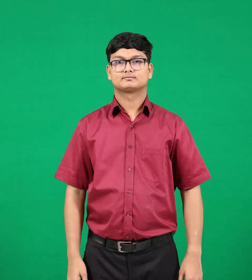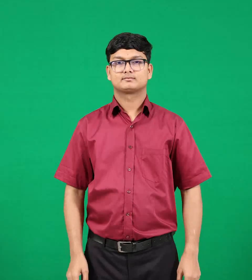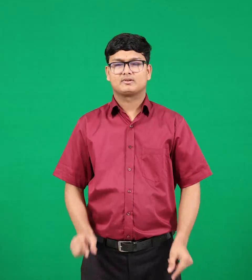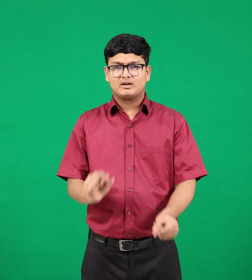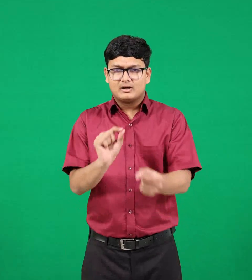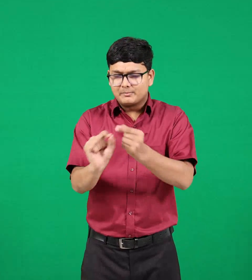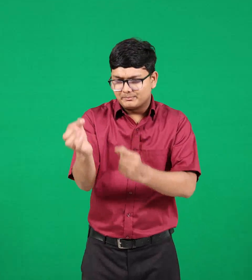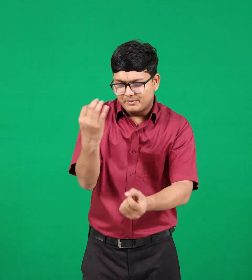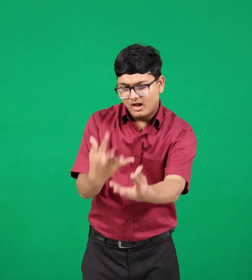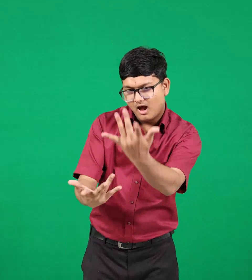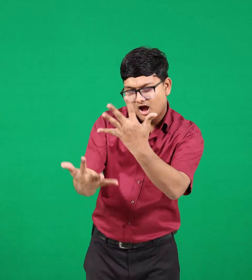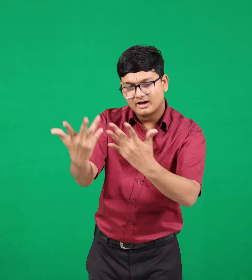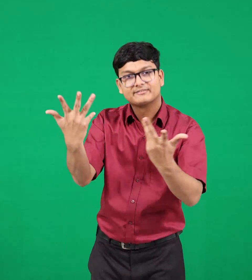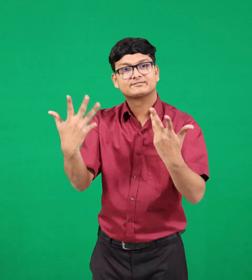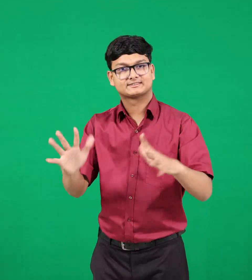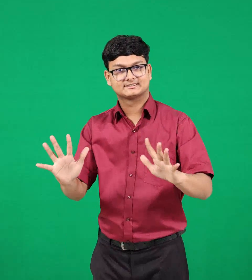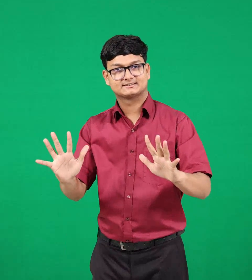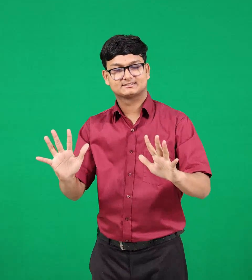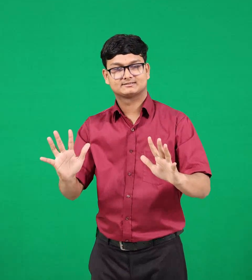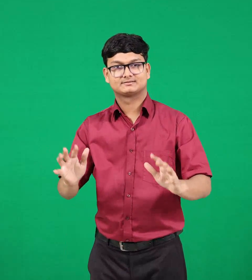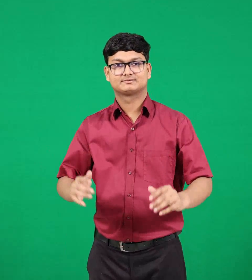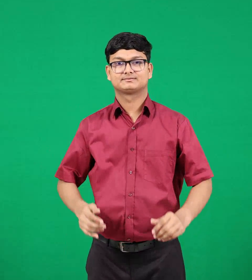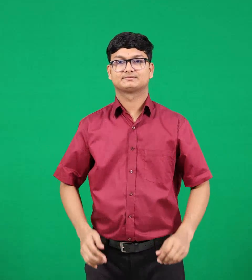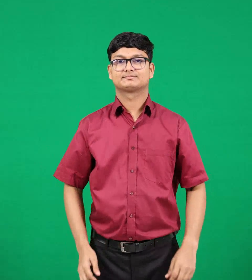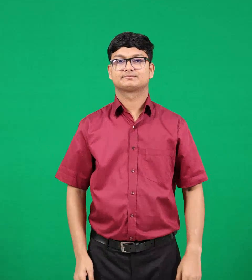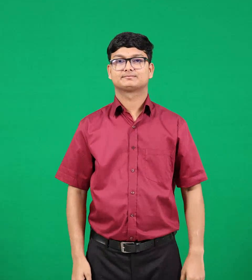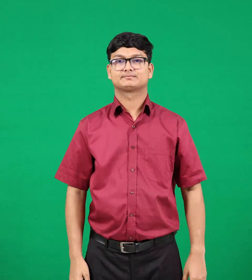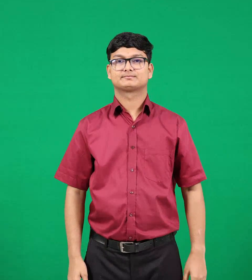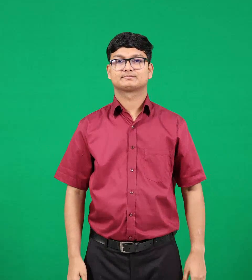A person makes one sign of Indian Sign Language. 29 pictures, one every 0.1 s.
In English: burned
